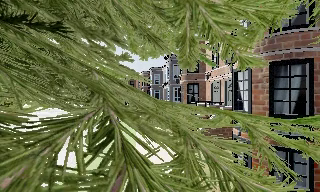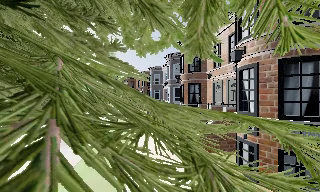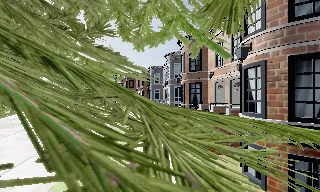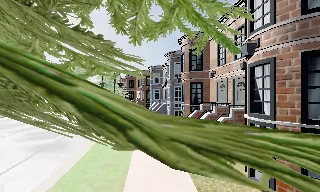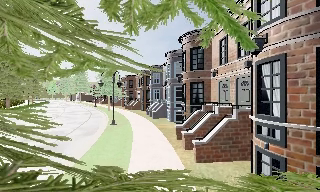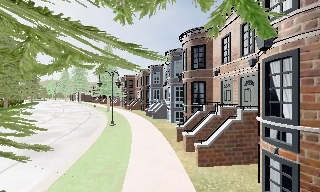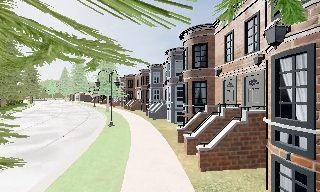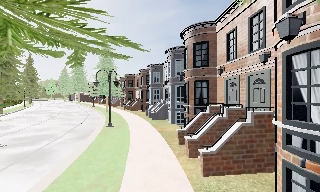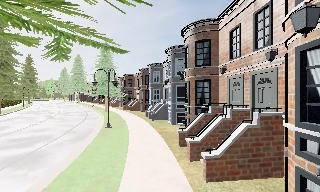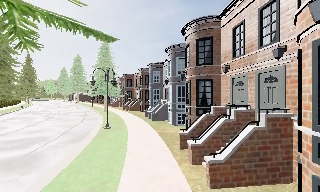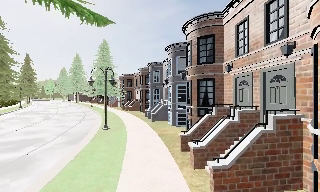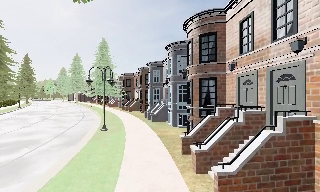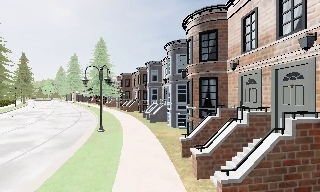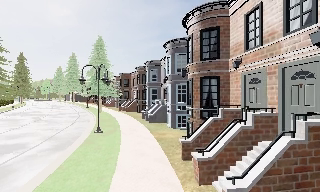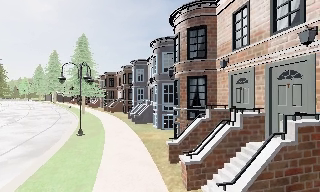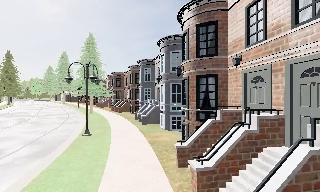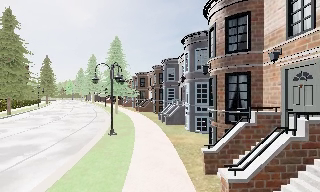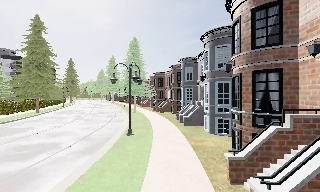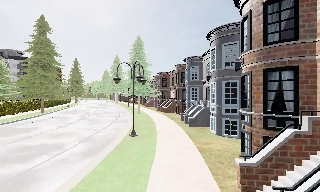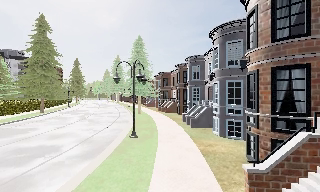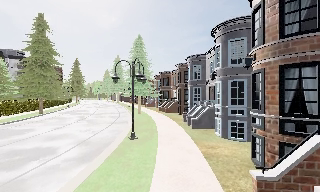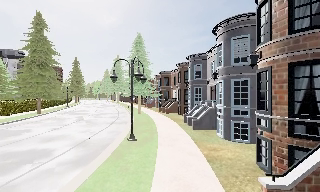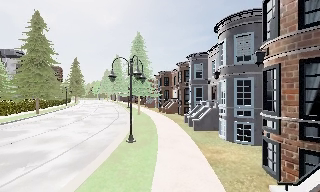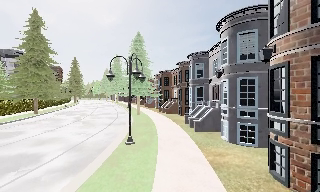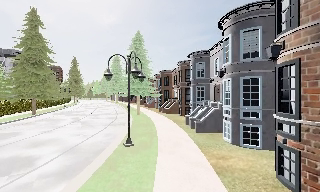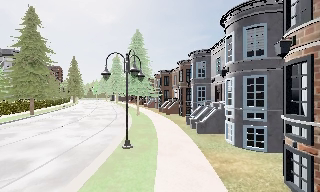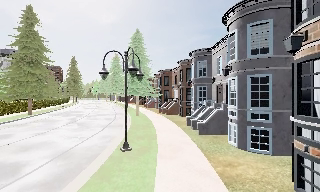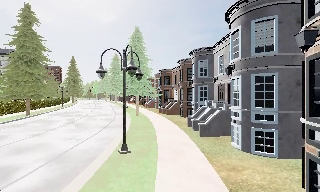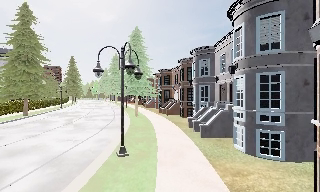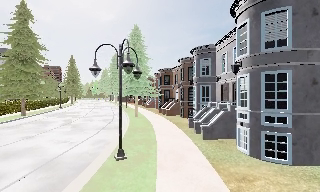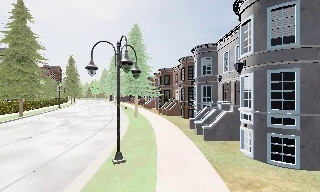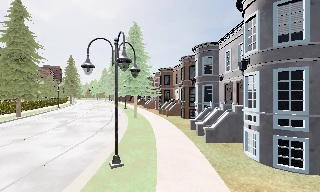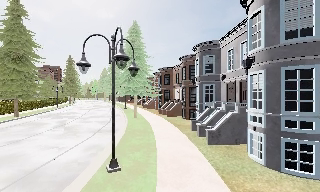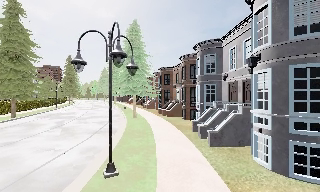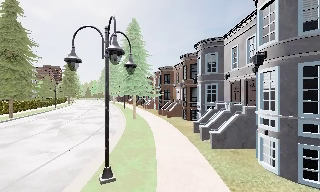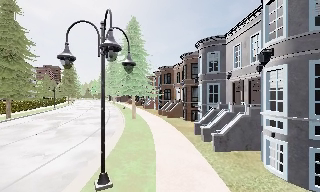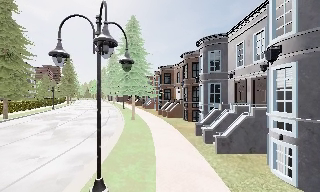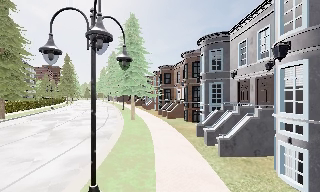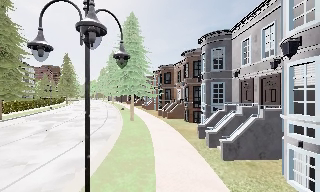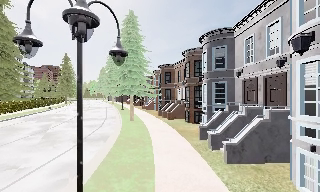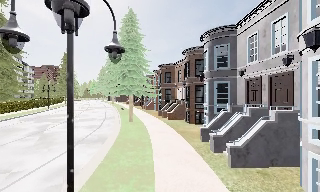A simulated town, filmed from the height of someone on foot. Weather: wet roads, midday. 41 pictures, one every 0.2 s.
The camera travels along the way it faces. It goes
forward.
0.0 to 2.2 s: The camera travels forward, about 3.5 m, so what stands in front looms larger.
2.2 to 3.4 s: The camera swings to its left by about 10 degrees, and the scene slides to the right. It travels forward, about 2 m, so what stands in front looms larger.
3.4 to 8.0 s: The camera travels forward, about 8 m, so what stands in front looms larger.
The film runs forward here.
